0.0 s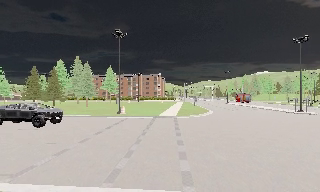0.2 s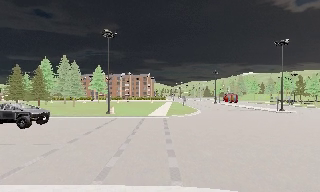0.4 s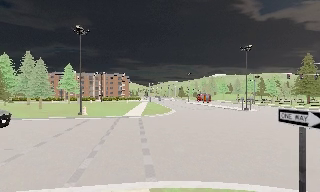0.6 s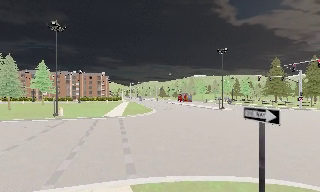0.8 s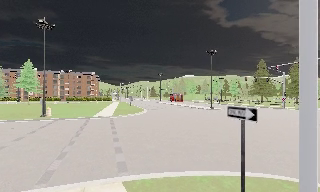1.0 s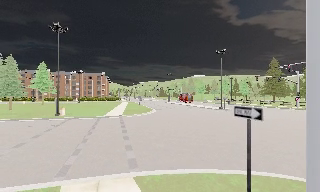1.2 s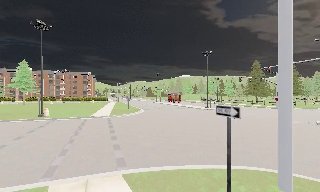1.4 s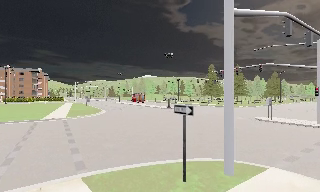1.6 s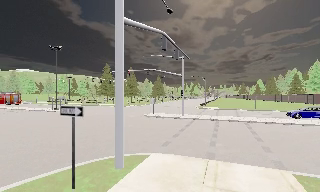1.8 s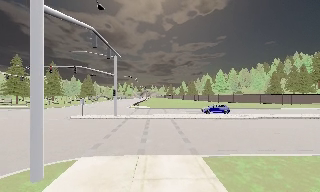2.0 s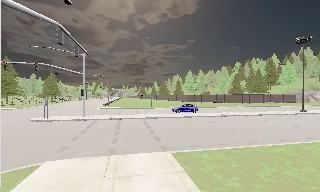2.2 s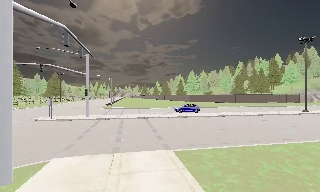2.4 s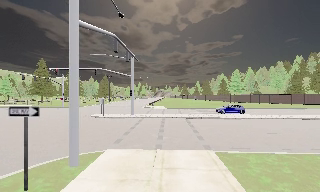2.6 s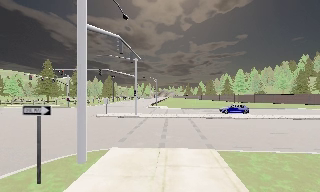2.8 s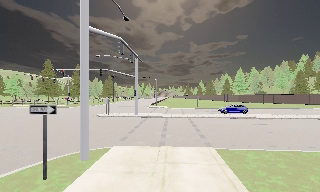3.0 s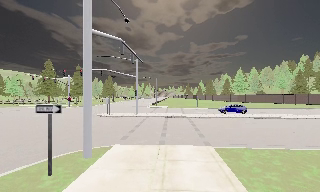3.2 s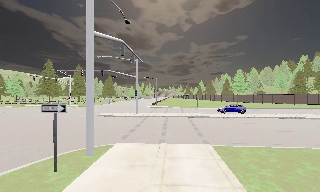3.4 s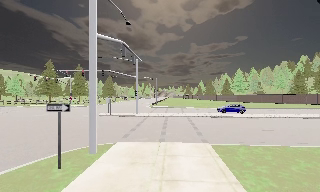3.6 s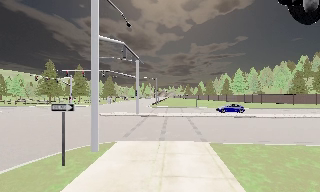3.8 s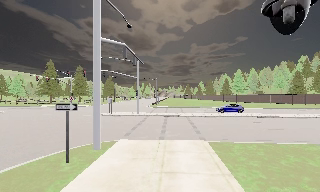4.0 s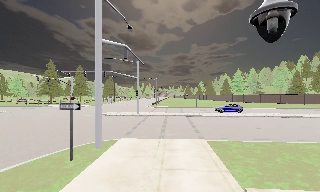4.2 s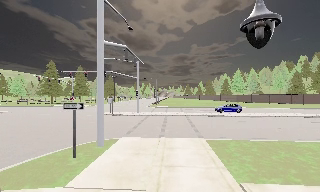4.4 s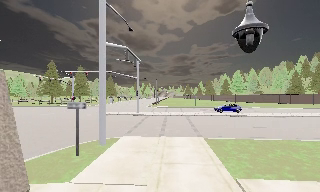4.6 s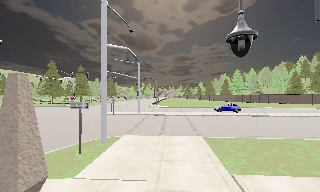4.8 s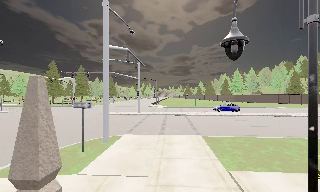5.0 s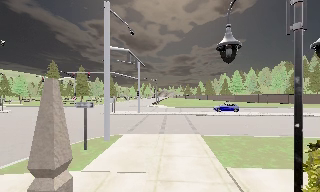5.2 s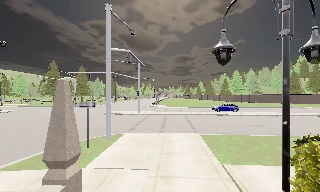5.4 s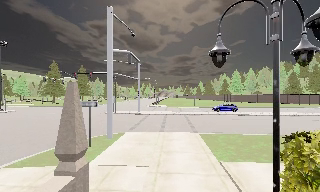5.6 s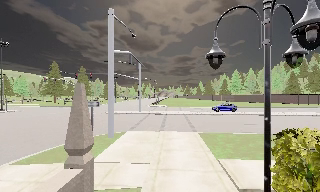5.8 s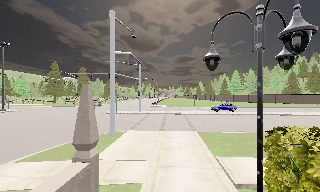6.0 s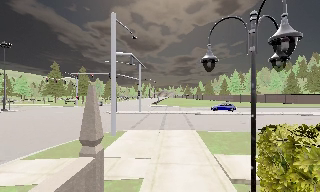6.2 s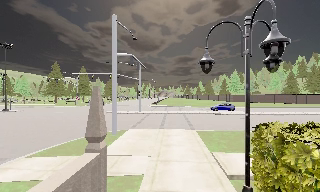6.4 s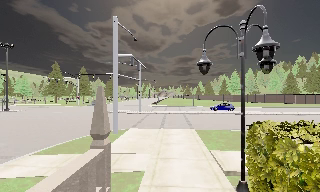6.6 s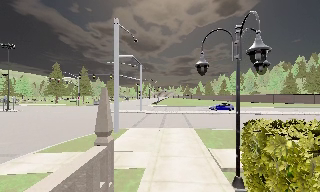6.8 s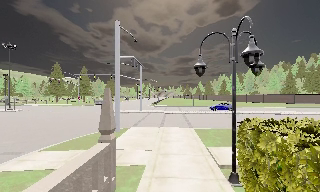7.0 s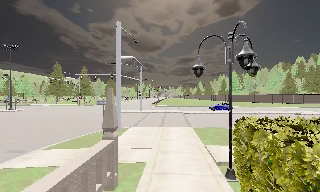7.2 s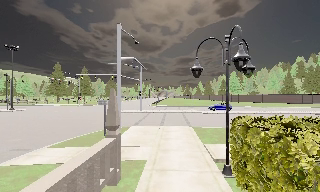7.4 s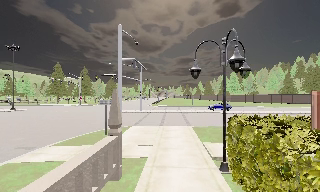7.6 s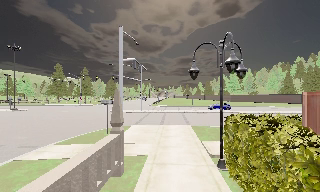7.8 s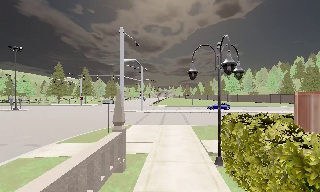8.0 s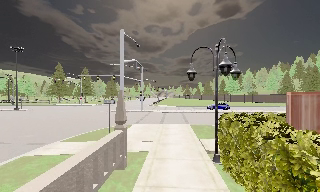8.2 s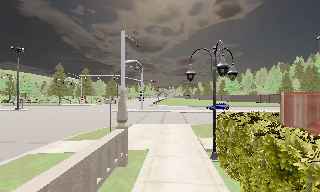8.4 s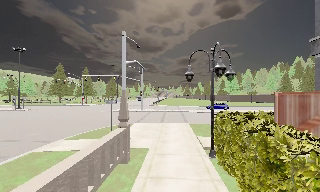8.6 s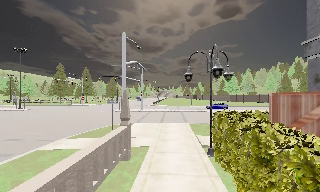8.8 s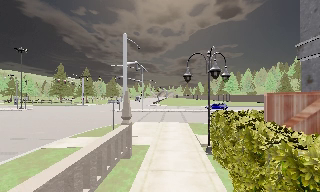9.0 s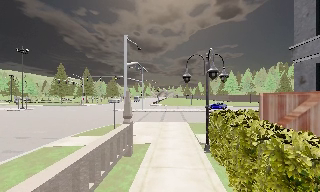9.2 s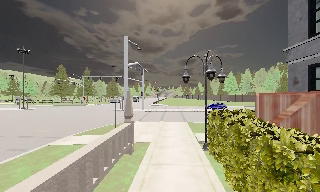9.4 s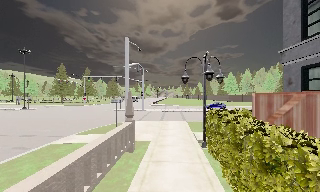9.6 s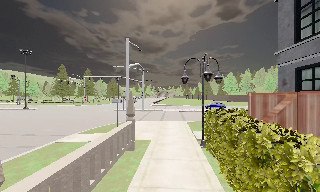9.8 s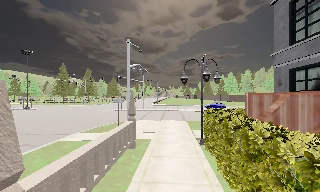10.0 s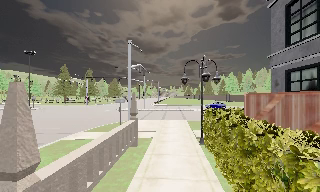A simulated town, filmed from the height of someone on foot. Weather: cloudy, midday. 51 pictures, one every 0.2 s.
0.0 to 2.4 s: The camera pans to its right, which is clockwise from overhead, by about 90 degrees. It travels backward, about 3 m.
2.4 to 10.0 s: The camera travels backward, about 9 m, so what stands in front gets smaller.
The film runs backward here.
